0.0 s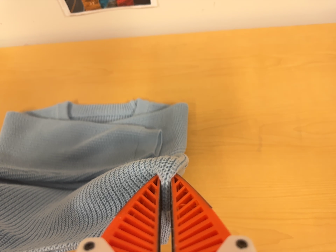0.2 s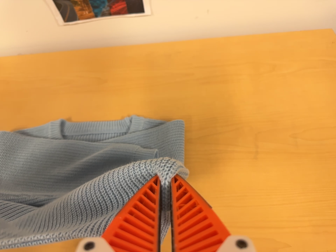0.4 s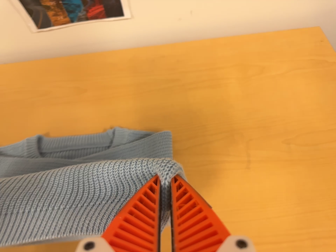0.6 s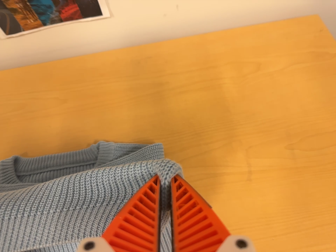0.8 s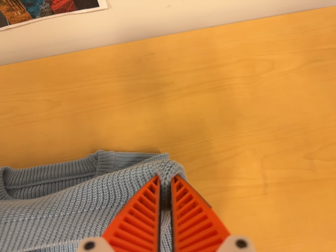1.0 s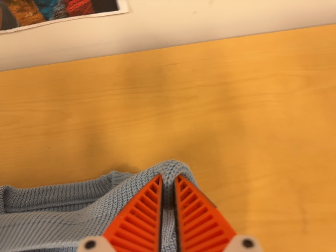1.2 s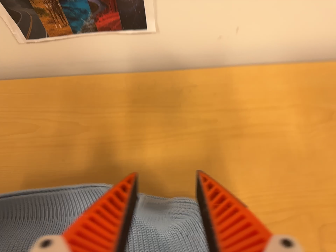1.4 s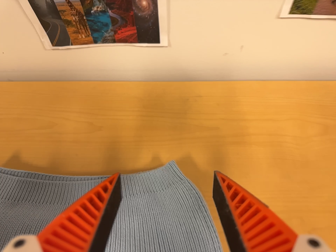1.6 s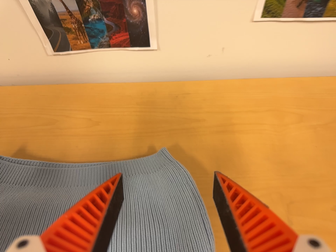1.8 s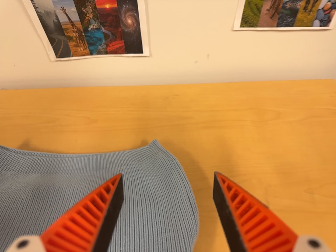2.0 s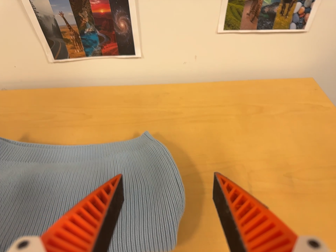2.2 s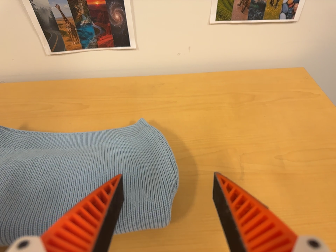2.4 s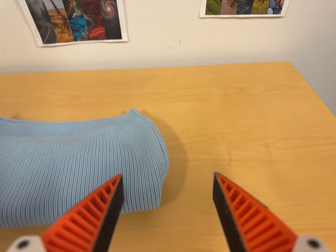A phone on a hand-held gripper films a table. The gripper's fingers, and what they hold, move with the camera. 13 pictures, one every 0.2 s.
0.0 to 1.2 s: The camera travels forward and toward the top of its view, about 22 cm, so what stands in front looms larger.
1.2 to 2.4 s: The camera travels backward and toward the bottom of its view, about 26 cm, so what stands in front gets smaller. Its aim tips toward the top of its view by about 15 degrees.
The film runs forward here.
